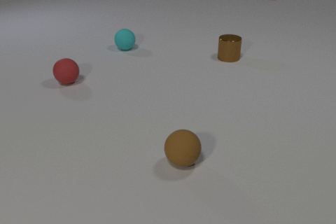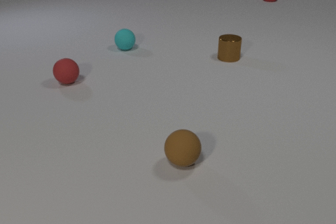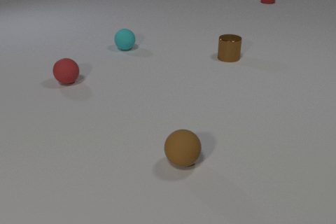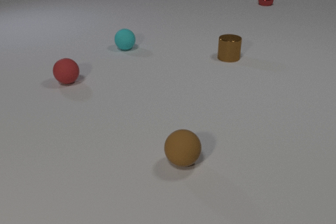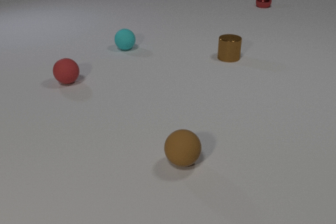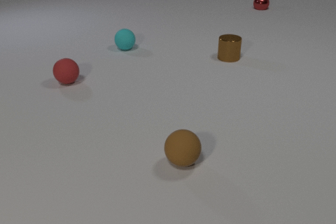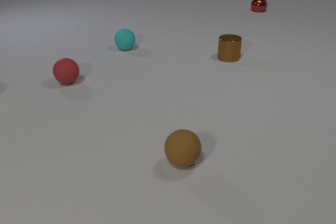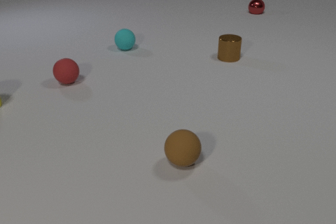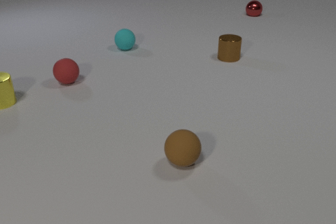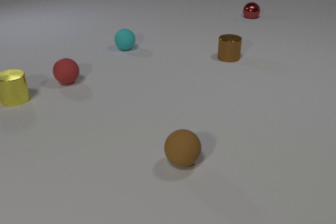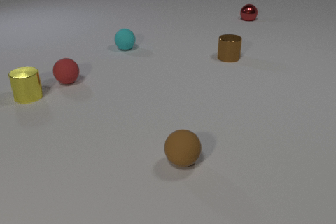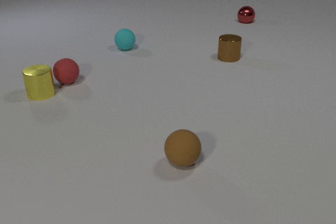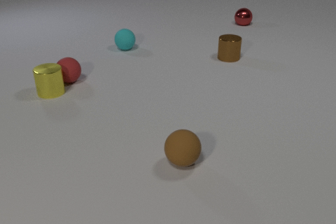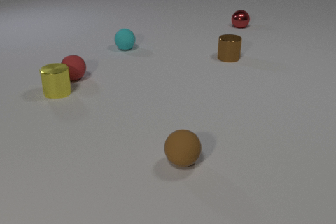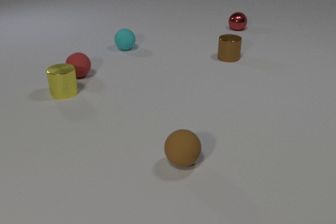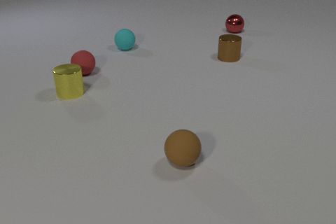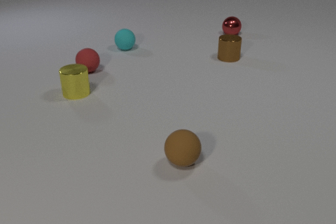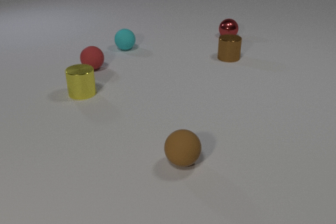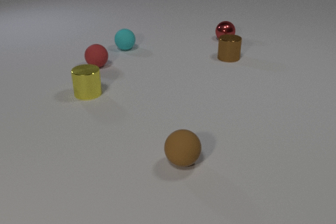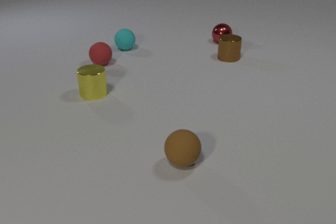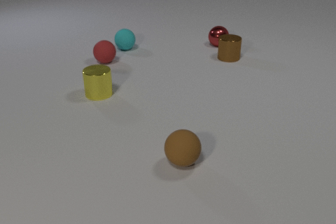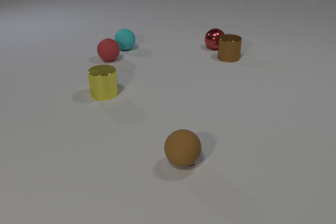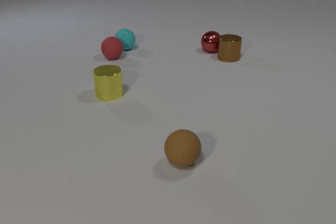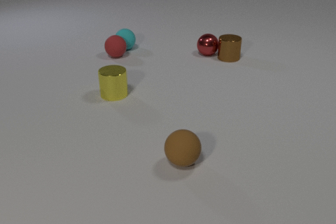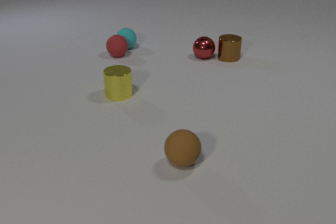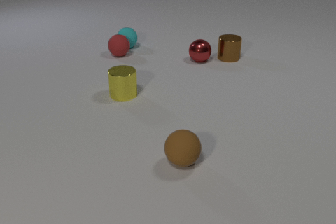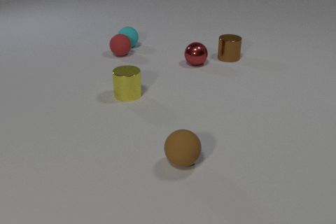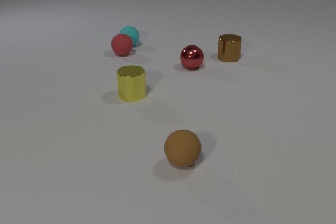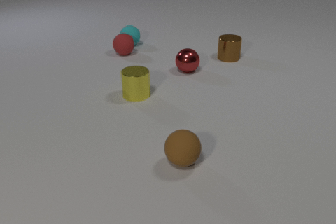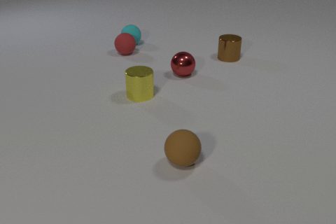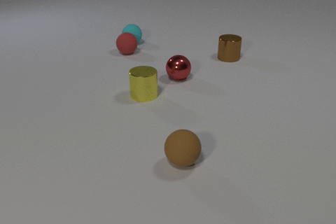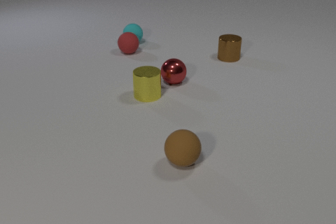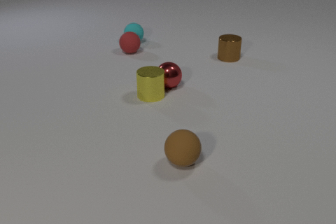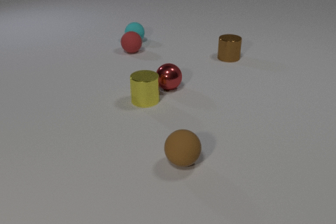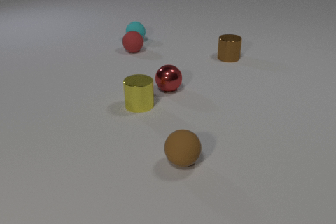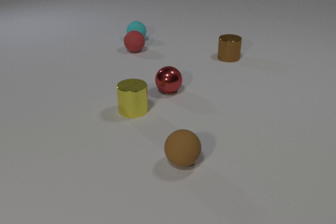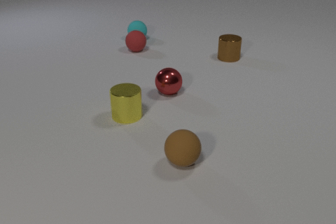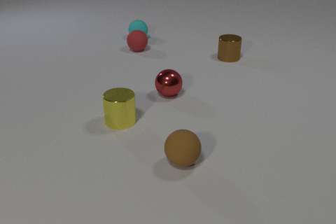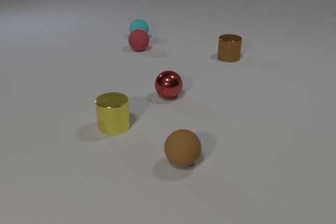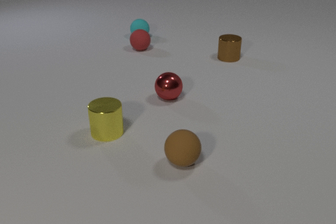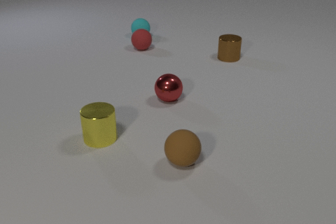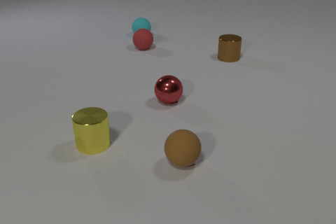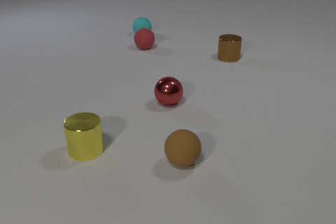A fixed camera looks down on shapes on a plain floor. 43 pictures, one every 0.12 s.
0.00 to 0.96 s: The yellow metal cylinder comes in at the left edge, slides to the right. The red metal sphere rolls toward the camera.
0.96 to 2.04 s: The yellow metal cylinder slides to the right. The red rubber sphere rolls away from the camera and to the right. The red metal sphere rolls toward the camera. The yellow metal cylinder and the red rubber sphere collide.
2.04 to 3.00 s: The yellow metal cylinder slides to the right. The red rubber sphere rolls away from the camera and to the right. The cyan rubber sphere rolls away from the camera. The red metal sphere rolls toward the camera. The red rubber sphere and the cyan rubber sphere collide.
3.00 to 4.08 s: The yellow metal cylinder slides toward the camera and to the right. The red rubber sphere rolls to the right and away from the camera. The cyan rubber sphere rolls away from the camera and to the right. The red metal sphere rolls toward the camera and to the left. The yellow metal cylinder and the red metal sphere collide.
4.08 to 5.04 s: The yellow metal cylinder slides toward the camera and to the left. The red rubber sphere rolls to the right and away from the camera. The cyan rubber sphere rolls away from the camera and to the right. The red metal sphere rolls toward the camera.
What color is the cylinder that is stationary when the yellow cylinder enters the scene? brown.
How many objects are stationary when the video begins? 4.
What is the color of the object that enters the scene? yellow.
